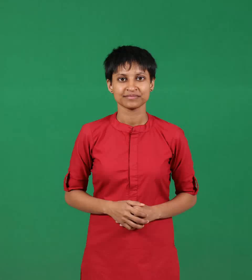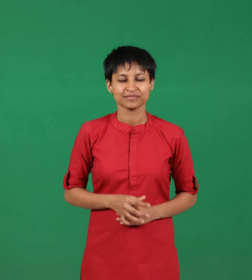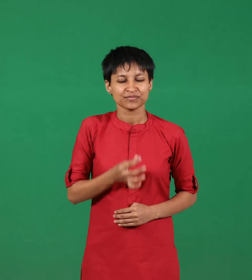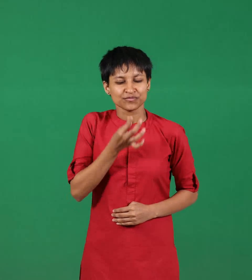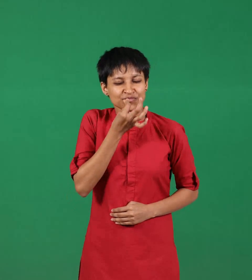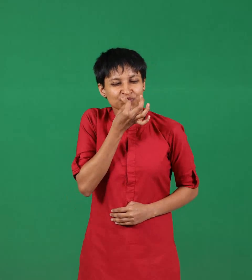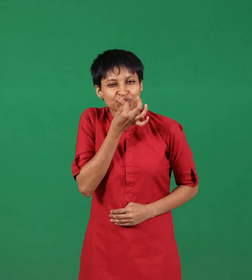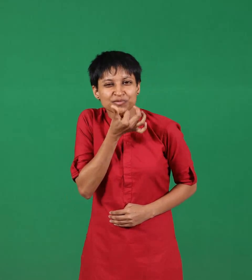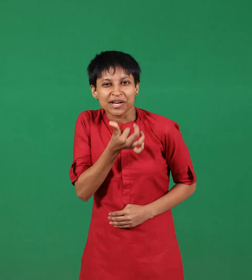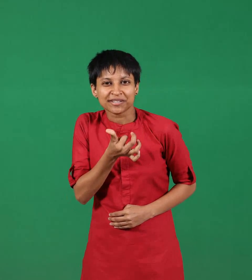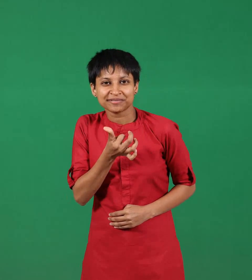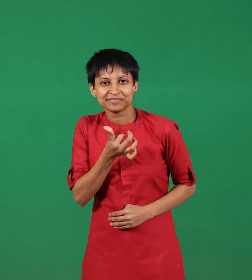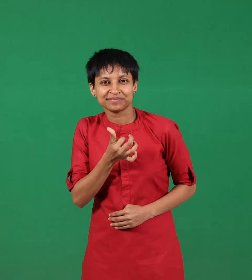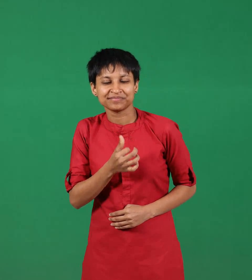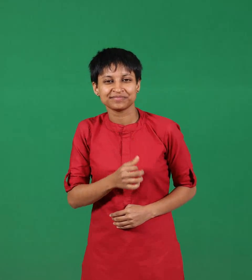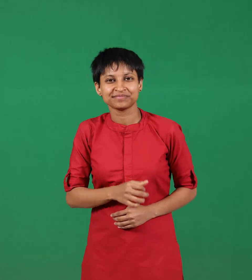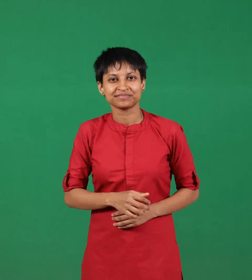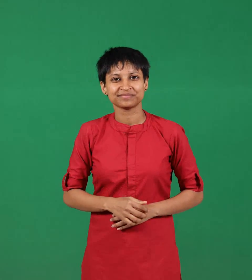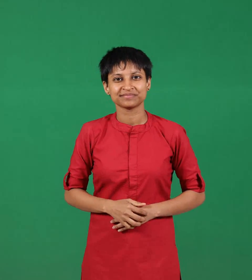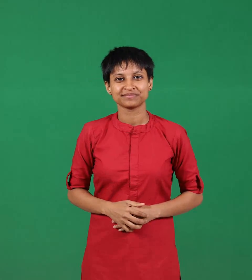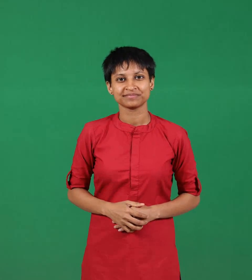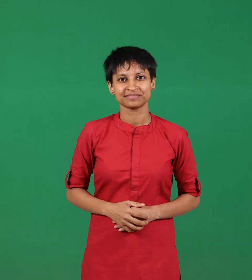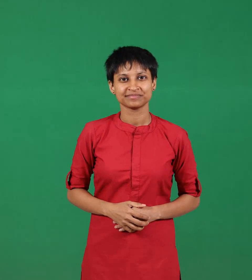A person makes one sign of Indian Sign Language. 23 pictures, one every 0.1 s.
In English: favourite
